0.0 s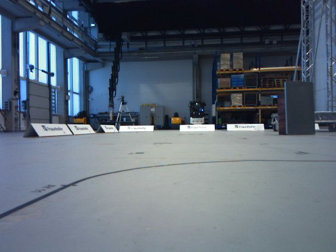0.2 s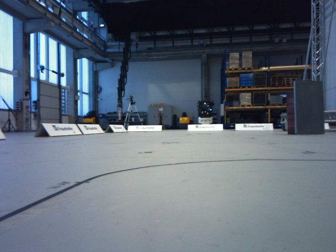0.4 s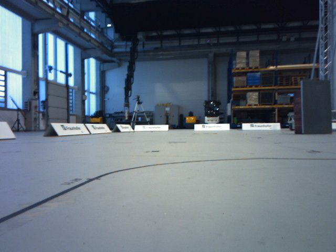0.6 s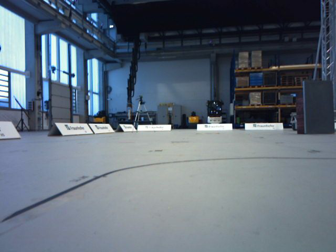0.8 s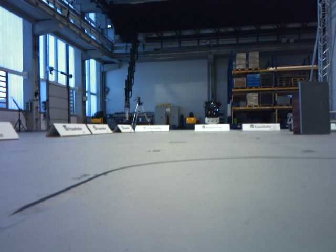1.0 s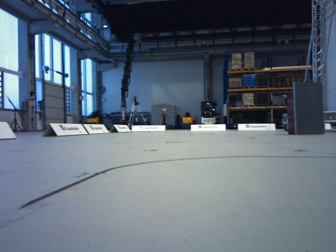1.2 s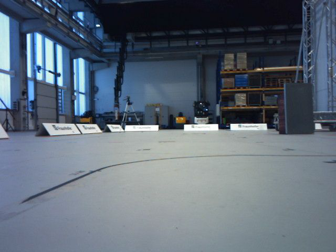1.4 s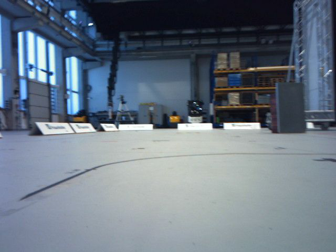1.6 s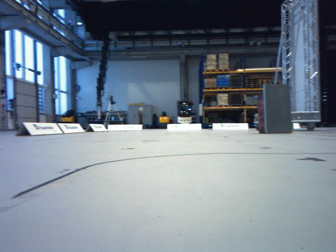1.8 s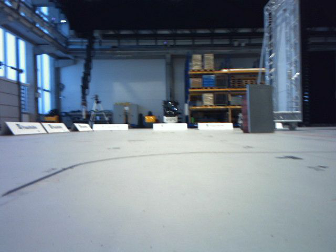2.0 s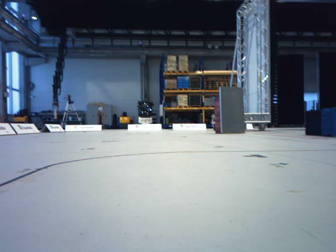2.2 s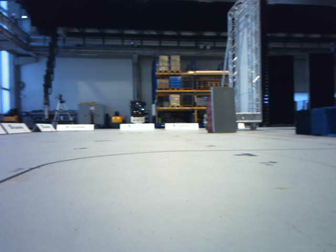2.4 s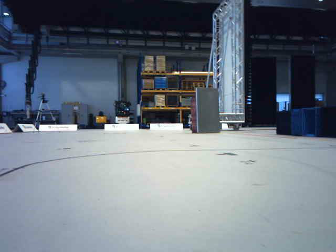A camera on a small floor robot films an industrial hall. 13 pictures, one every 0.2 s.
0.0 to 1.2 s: The camera travels backward, about 0.3 m, so what stands in front gets smaller.
1.2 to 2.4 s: The camera swings to its right by about 15 degrees, and the scene slides to the left. It travels backward, about 0.2 m, so what stands in front gets smaller.
The film runs backward here.
